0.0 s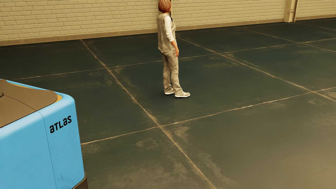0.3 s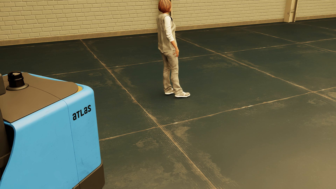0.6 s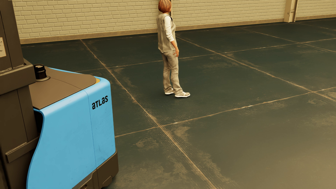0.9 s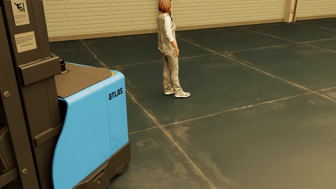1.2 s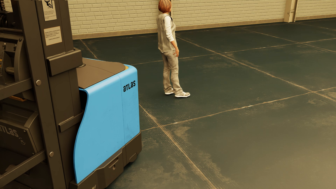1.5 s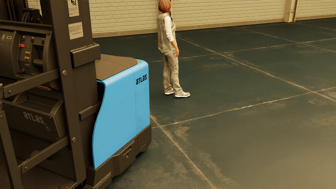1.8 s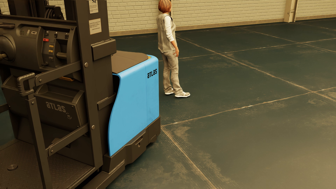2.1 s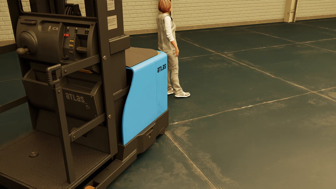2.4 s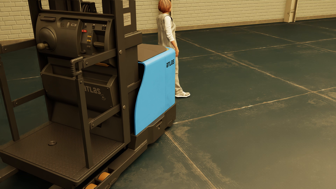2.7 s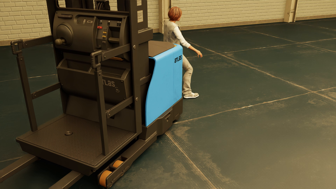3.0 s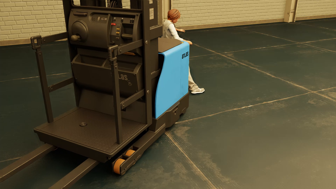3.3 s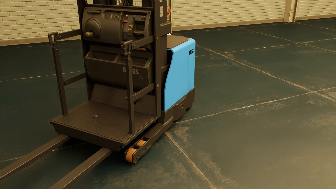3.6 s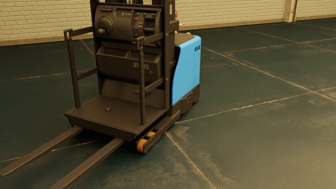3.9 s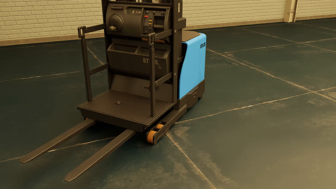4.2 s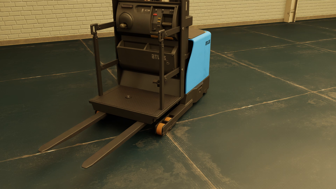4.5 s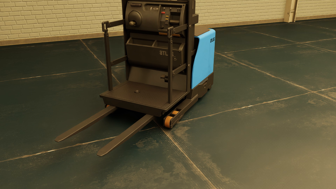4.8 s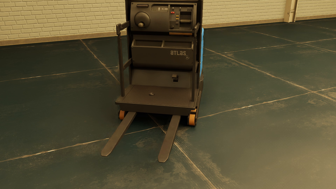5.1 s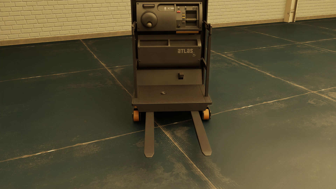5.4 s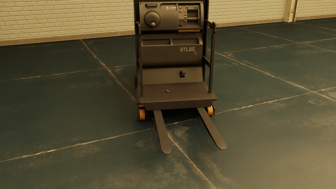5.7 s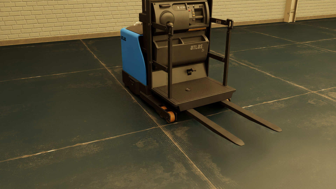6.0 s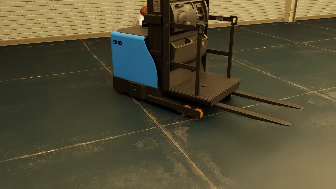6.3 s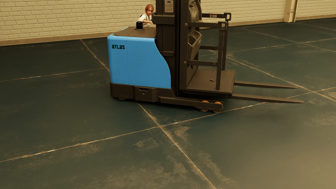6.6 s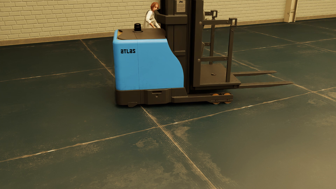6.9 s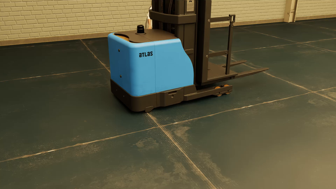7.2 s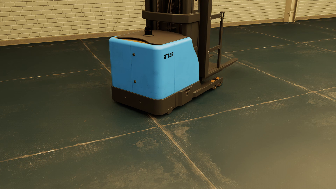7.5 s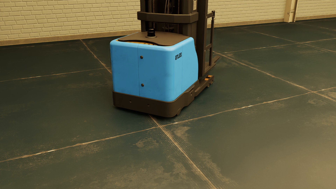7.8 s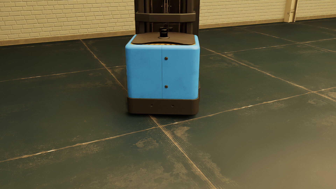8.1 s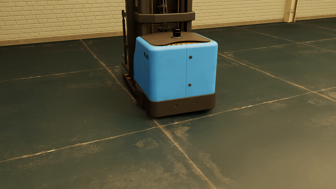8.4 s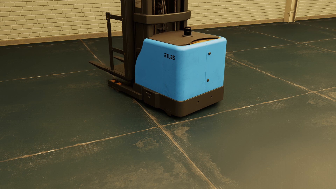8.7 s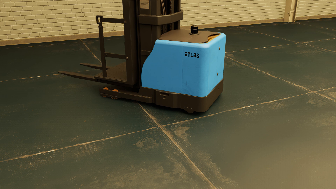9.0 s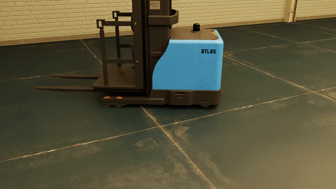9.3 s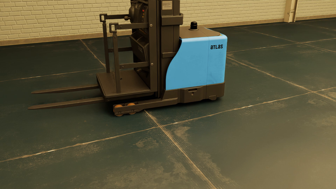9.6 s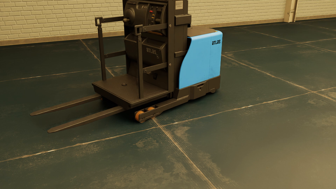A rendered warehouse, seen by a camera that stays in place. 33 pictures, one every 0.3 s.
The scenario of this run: Near miss between a forklift and a person.
